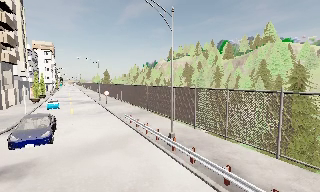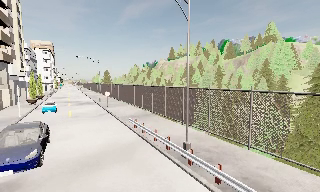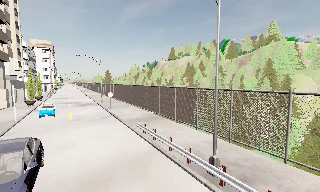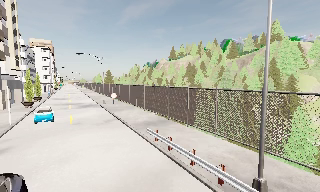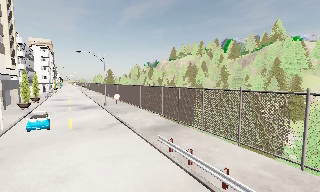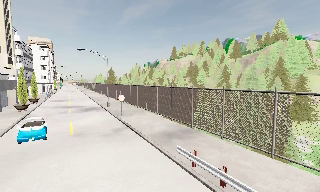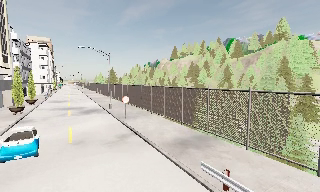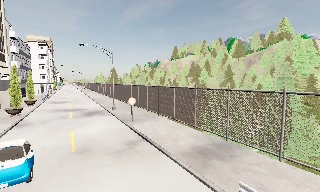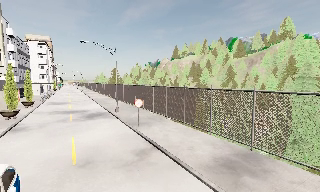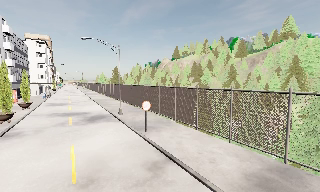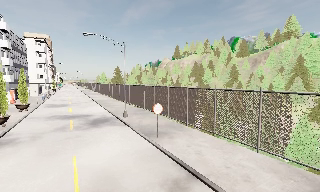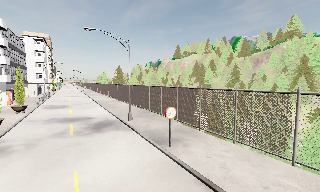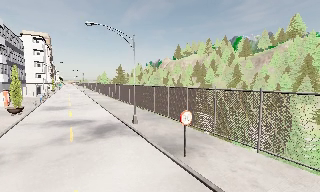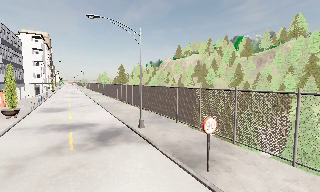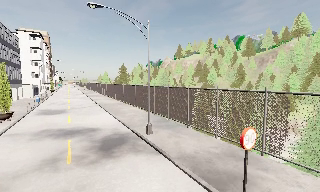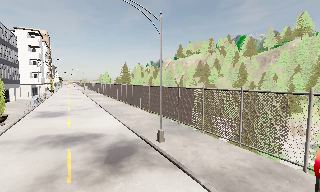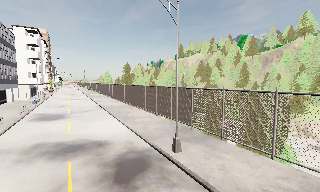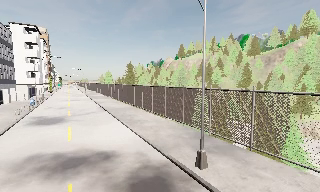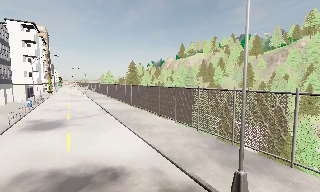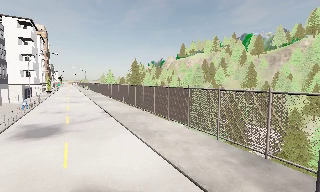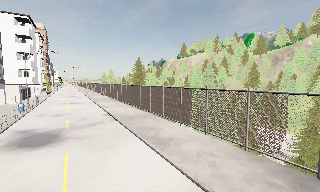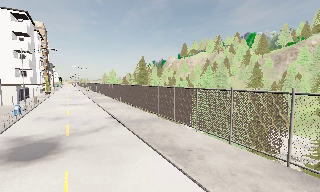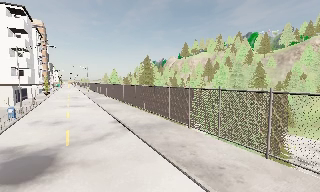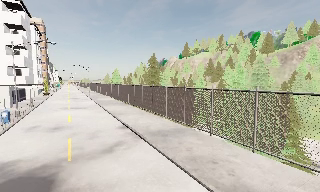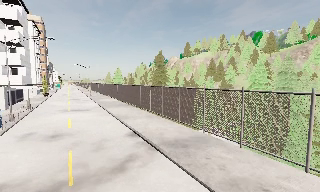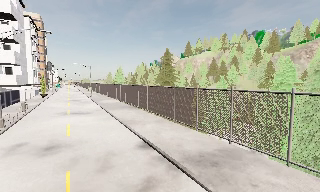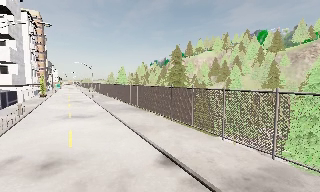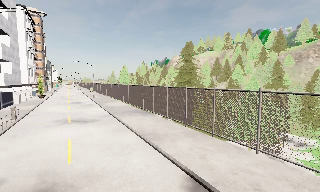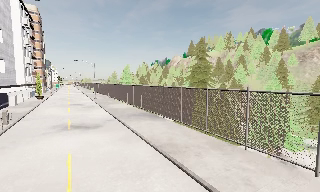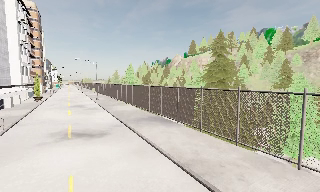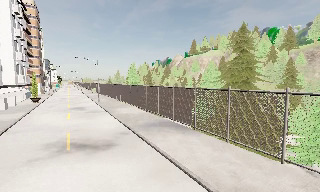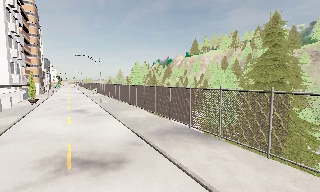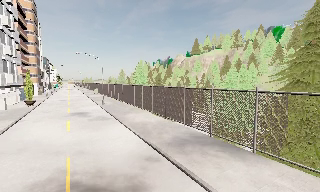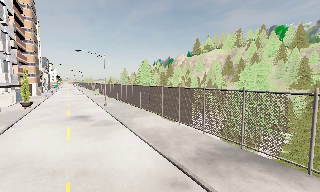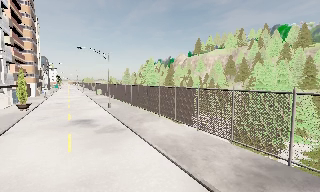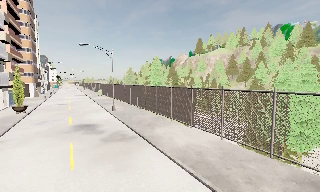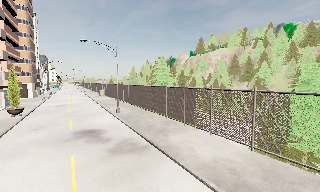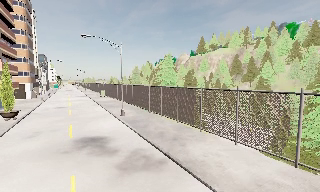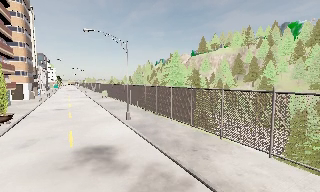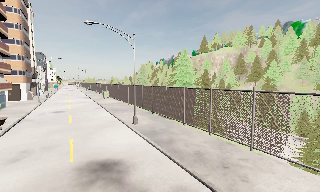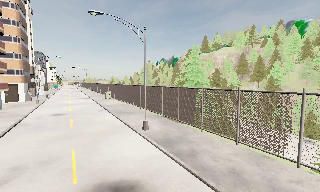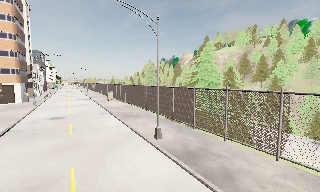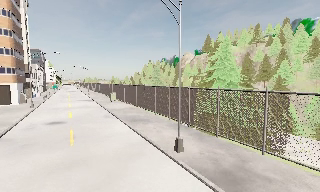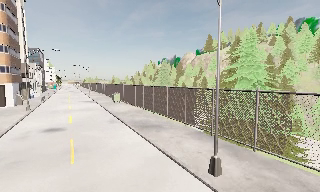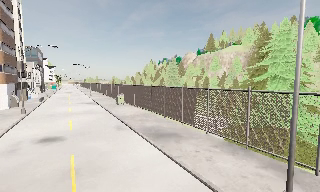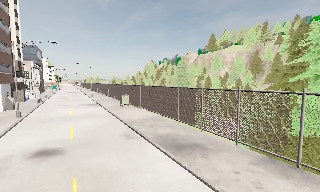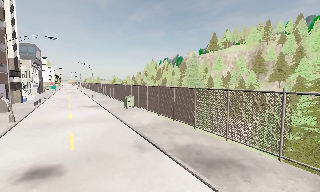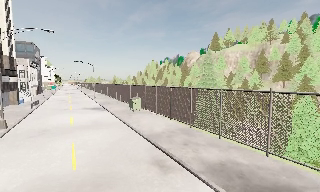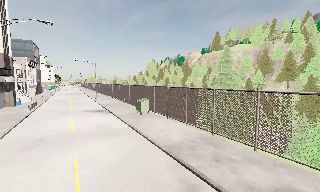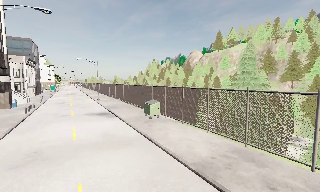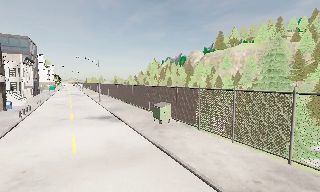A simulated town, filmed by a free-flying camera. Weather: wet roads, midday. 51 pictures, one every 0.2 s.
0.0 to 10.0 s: The camera travels forward and to its left, about 95 m, so what stands in front looms larger.
The film runs forward here.
